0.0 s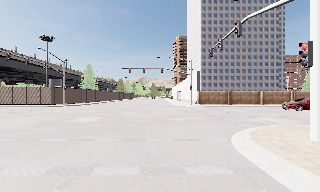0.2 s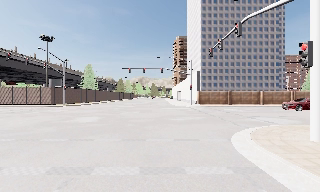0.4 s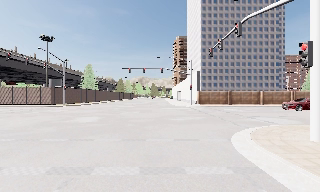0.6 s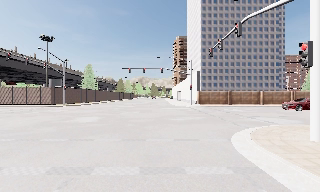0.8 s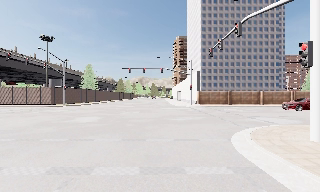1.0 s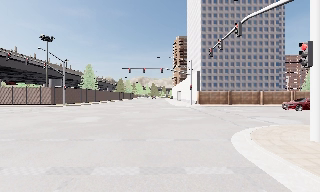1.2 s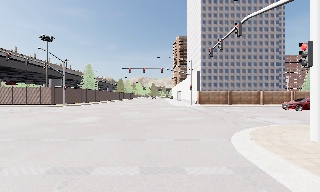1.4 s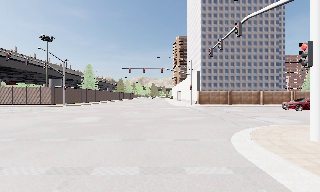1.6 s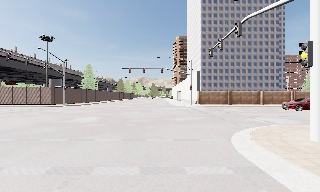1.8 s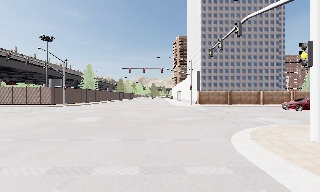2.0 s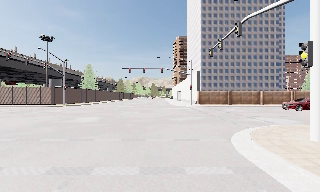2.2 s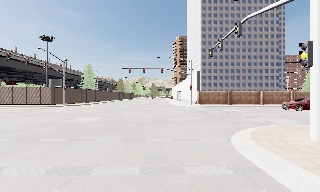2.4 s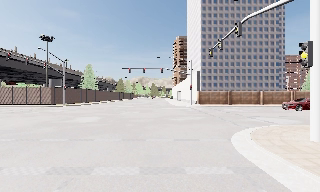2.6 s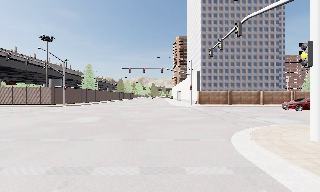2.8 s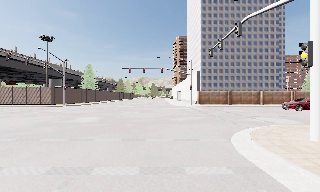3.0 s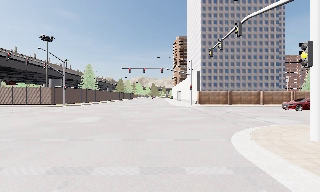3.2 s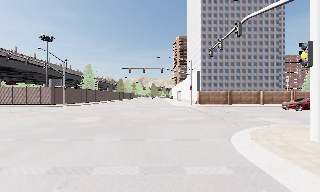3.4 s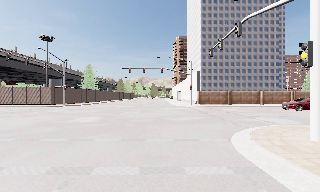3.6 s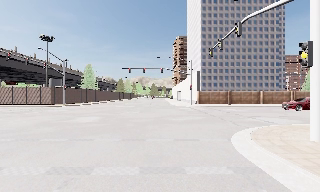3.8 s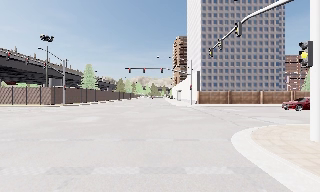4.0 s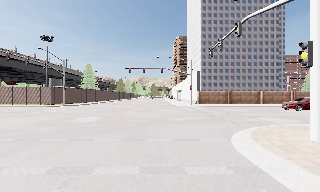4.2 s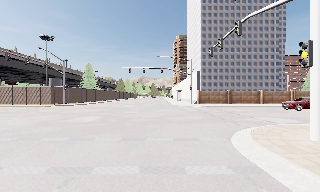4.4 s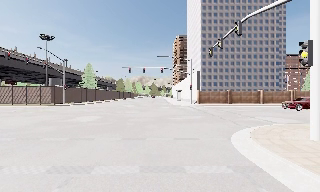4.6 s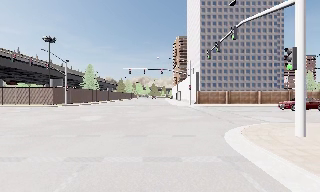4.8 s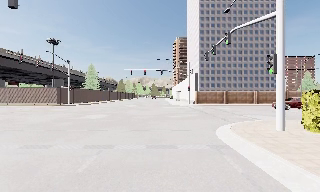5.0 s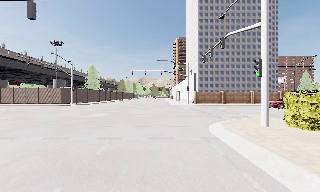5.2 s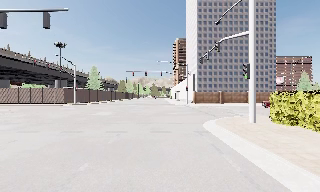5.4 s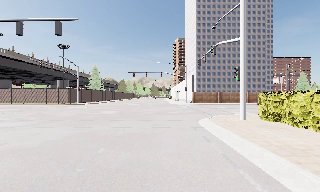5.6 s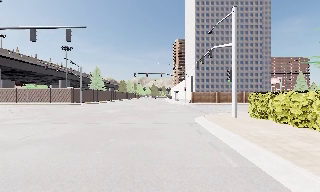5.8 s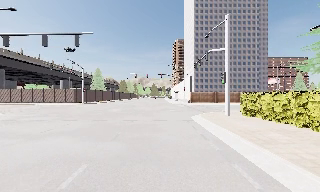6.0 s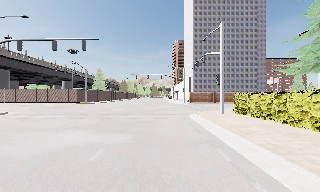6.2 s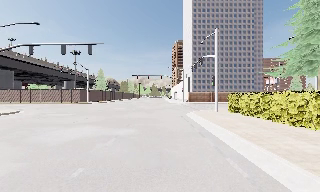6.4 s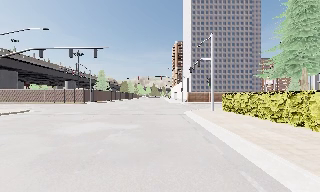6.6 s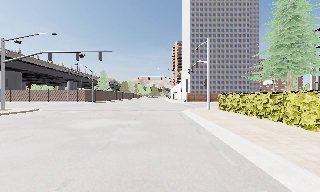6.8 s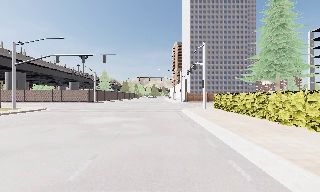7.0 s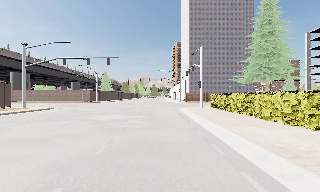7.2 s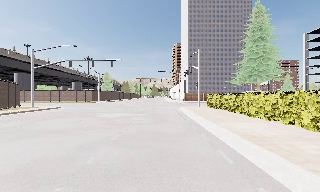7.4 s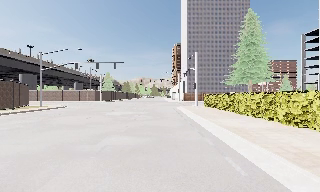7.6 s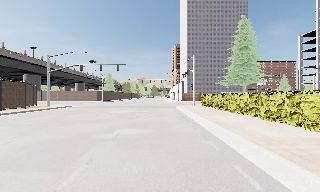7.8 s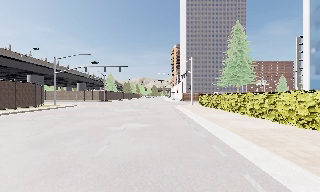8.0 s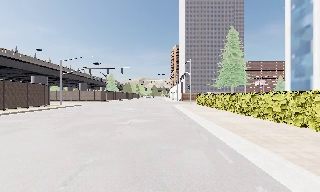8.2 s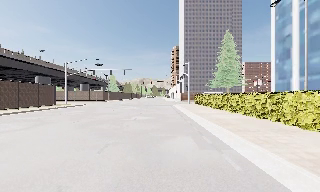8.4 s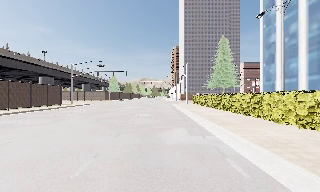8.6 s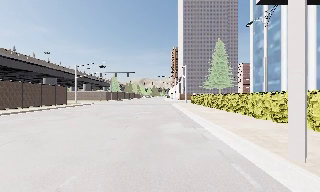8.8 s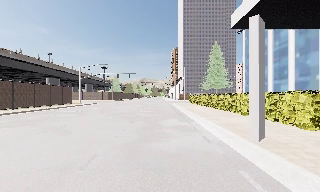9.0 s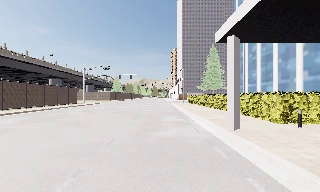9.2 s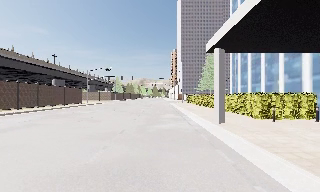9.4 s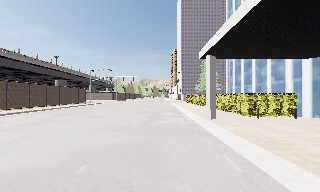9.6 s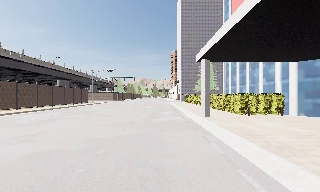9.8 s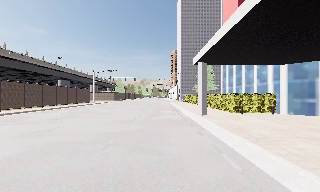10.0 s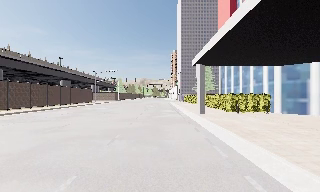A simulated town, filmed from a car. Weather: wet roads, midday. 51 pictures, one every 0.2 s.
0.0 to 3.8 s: The camera keeps its place and its aim.
3.8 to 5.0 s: The camera travels backward, about 2.5 m, so what stands in front gets smaller. It gains speed.
5.0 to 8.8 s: The camera travels backward, about 25 m, so what stands in front gets smaller.
8.8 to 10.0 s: The camera travels backward, about 8 m, so what stands in front gets smaller. It loses speed.
The film runs backward here.
